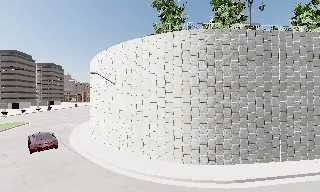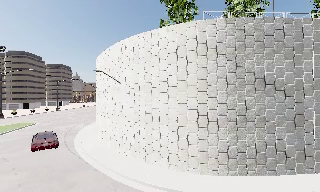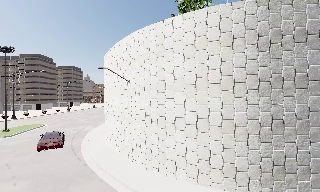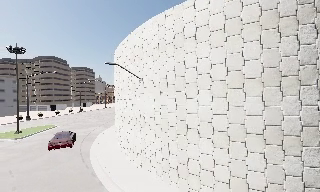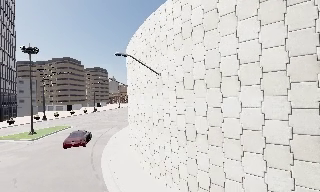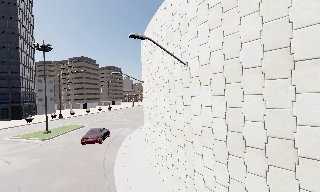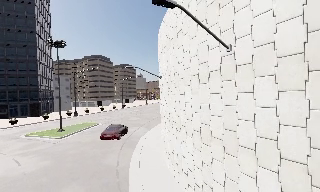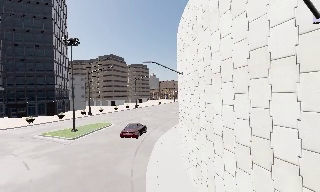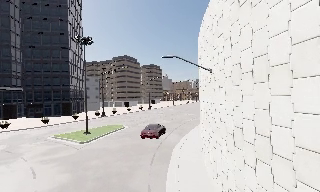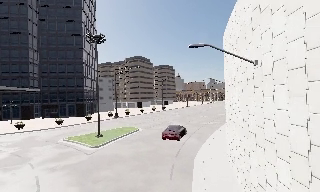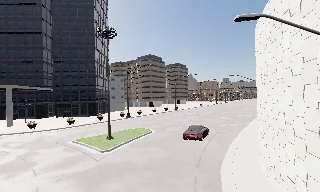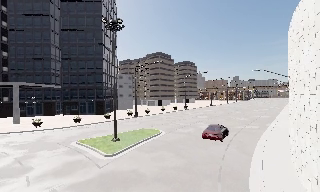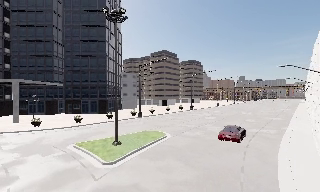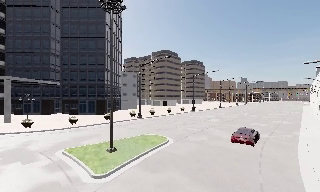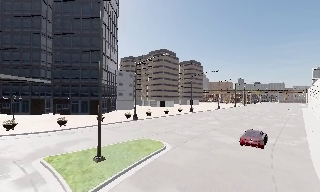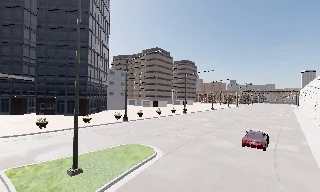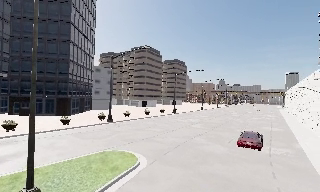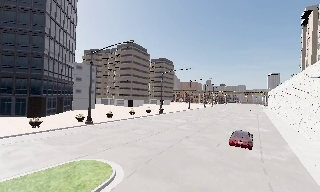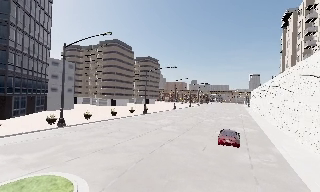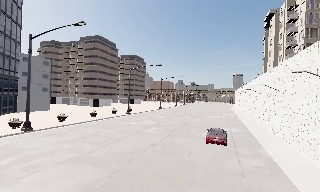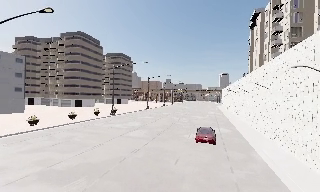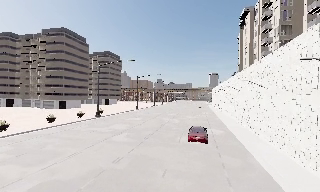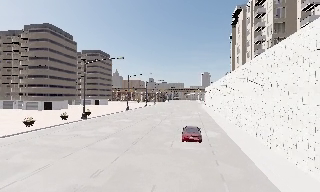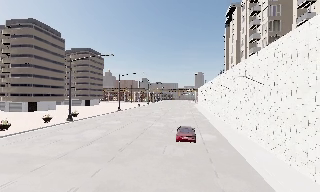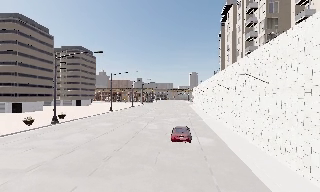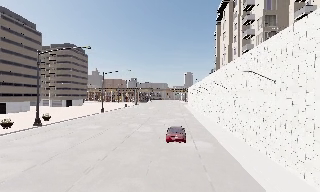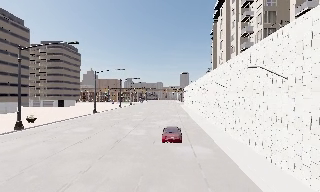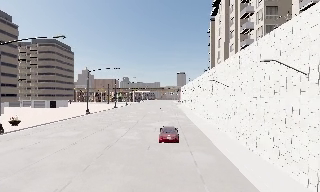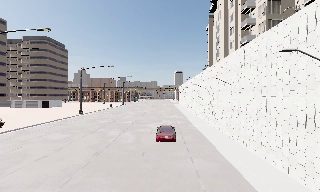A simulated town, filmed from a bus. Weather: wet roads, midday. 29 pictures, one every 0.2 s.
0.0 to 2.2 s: The scene slides to the right, as the camera pans about 45 degrees to its left. It travels forward, about 18 m.
2.2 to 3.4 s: The camera travels forward, about 10 m, so what stands in front looms larger.
3.4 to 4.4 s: The camera swings to its right by about 20 degrees, and the scene slides to the left. It travels forward, about 9 m, so what stands in front looms larger.
4.4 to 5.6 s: The camera travels forward, about 10 m, so what stands in front looms larger.
The film runs forward here.
